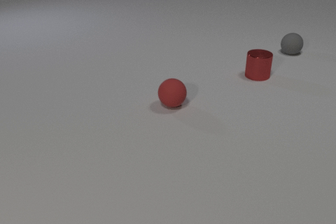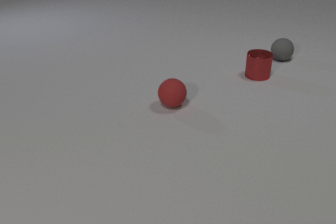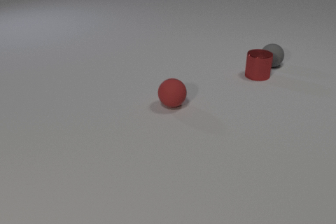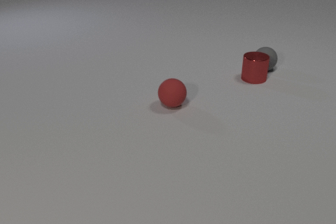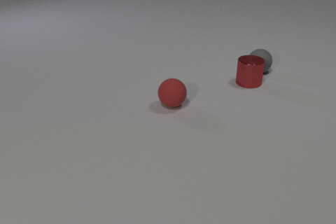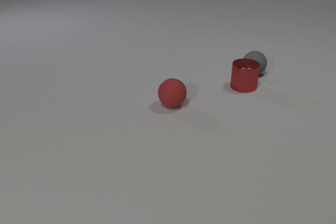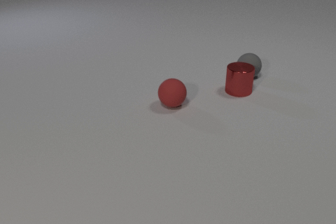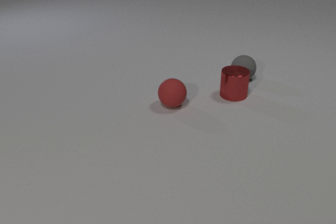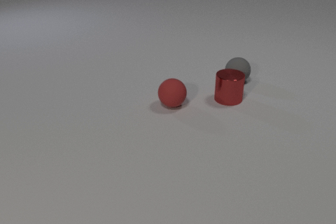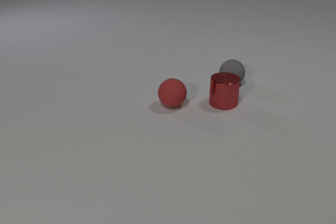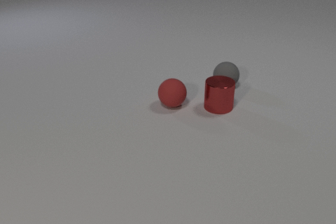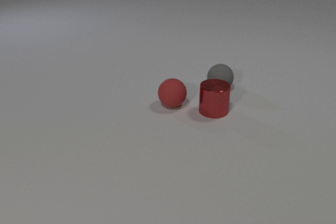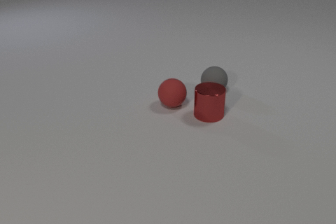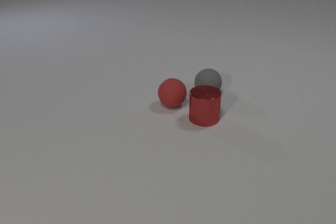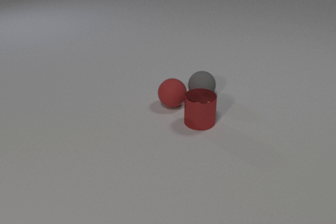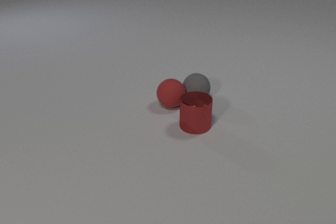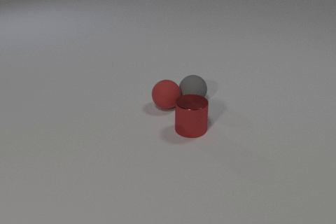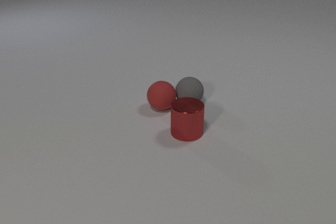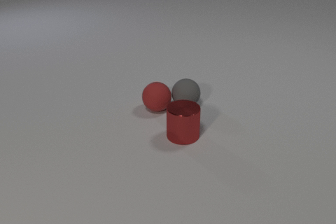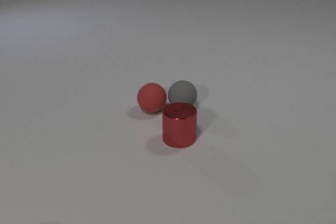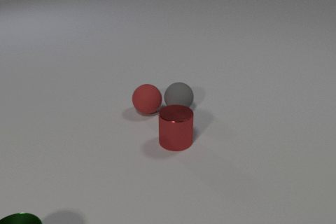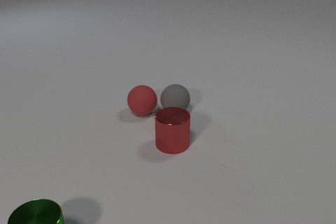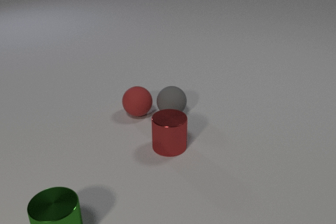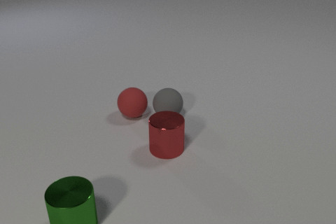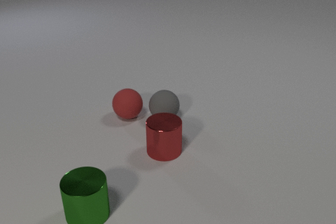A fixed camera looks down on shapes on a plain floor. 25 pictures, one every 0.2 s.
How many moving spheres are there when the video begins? 1.
What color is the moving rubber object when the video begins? gray.
Are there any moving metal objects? yes.
0.0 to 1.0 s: The gray rubber sphere rolls toward the camera and to the left. The red metal cylinder slides toward the camera and to the left. The gray rubber sphere and the red metal cylinder collide.
1.0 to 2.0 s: The gray rubber sphere rolls toward the camera and to the left. The red metal cylinder slides toward the camera and to the left.
2.0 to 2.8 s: The gray rubber sphere rolls toward the camera and to the left. The red metal cylinder slides toward the camera and to the left.
2.8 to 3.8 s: The gray rubber sphere rolls toward the camera and to the left. The red metal cylinder slides toward the camera and to the left. The red rubber sphere rolls to the left and toward the camera. The gray rubber sphere and the red rubber sphere collide.
3.8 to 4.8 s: The gray rubber sphere rolls toward the camera and to the left. The red metal cylinder slides toward the camera and to the left. The red rubber sphere rolls to the left and toward the camera. The green metal cylinder comes in at the bottom edge, slides to the right and away from the camera.
